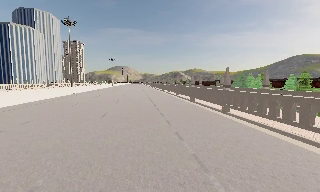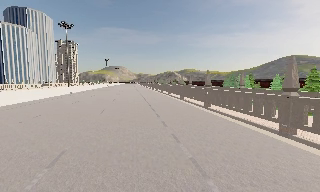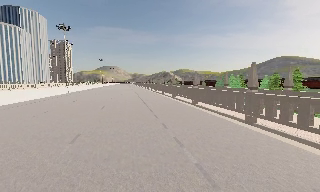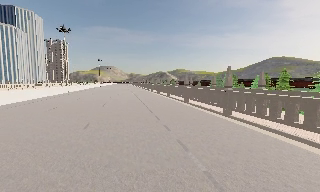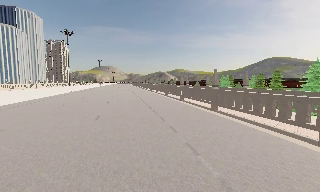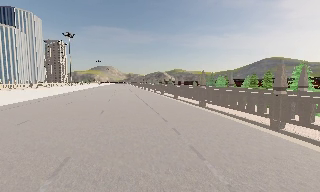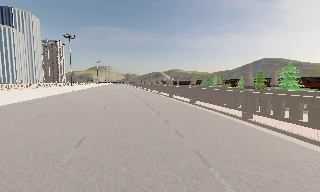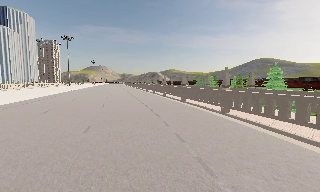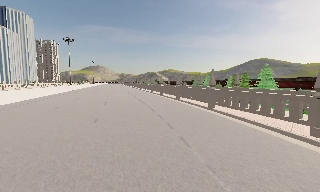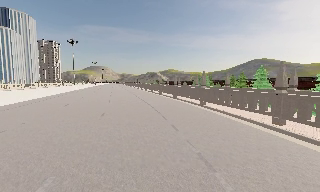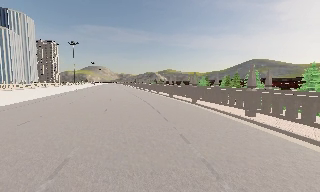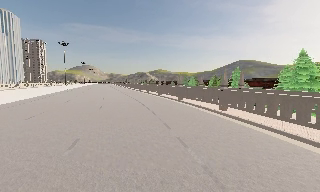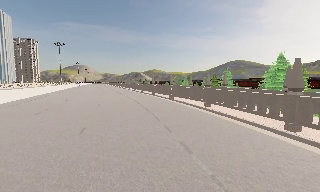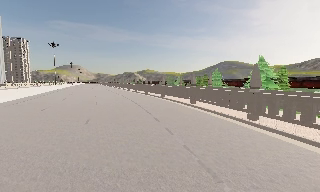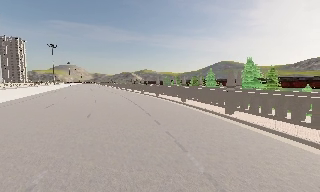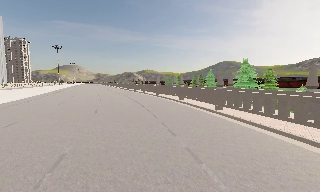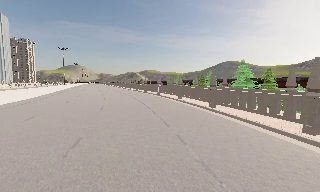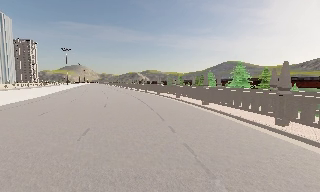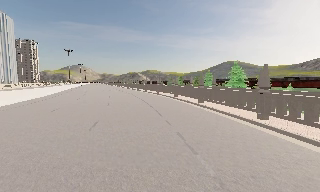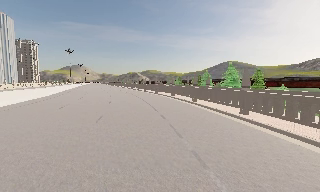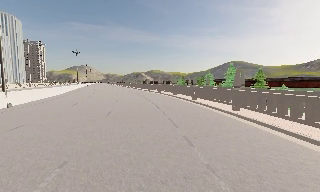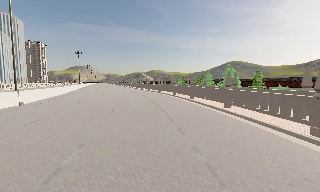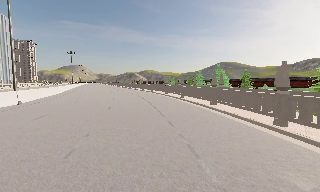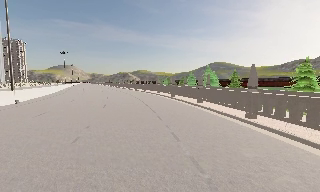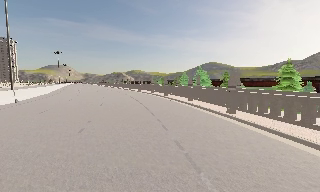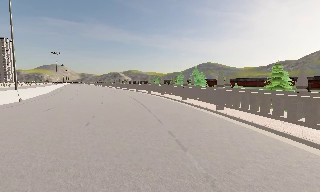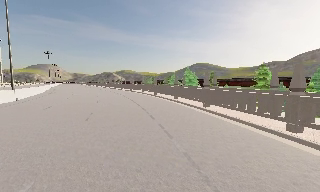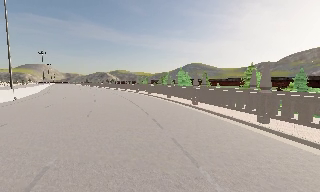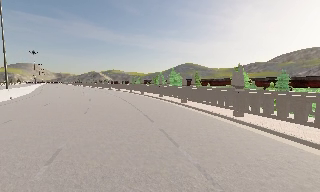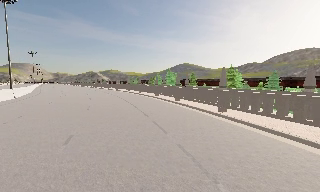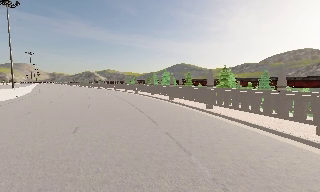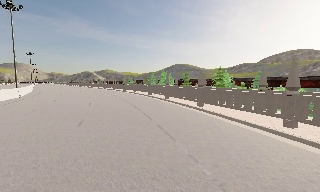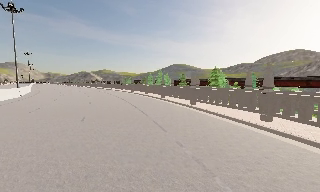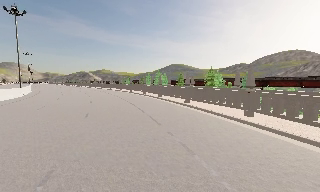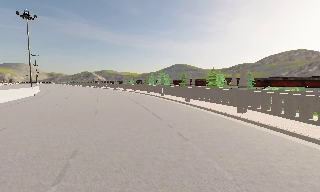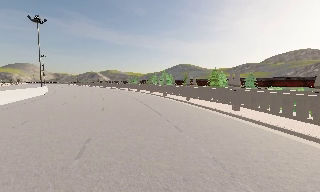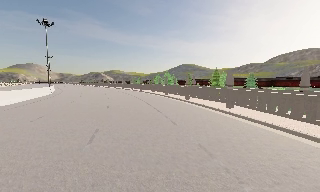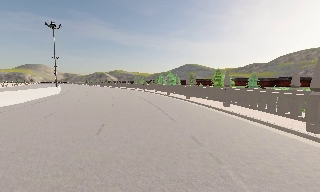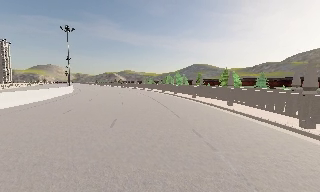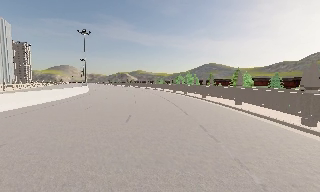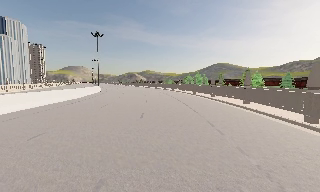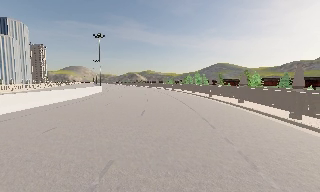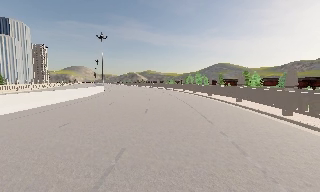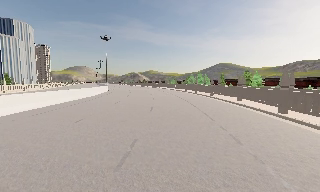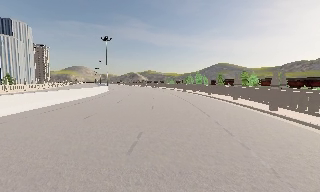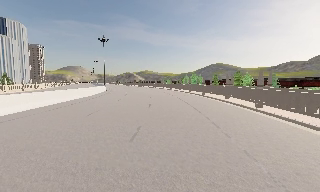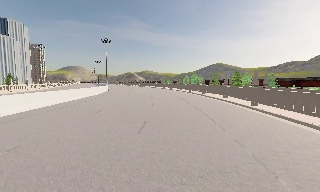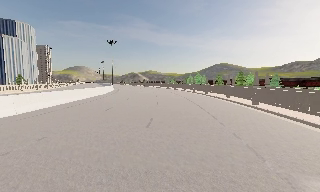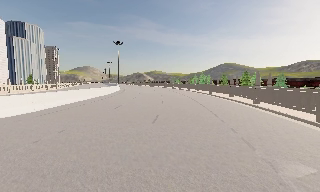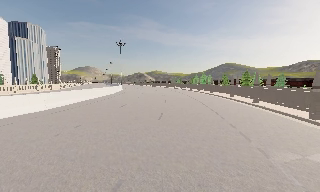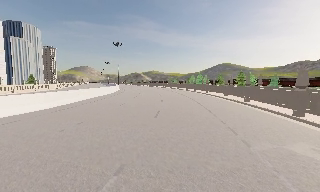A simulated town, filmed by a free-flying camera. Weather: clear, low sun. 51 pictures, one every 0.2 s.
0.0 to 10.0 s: The scene slides to the left, as the camera pans about 15 degrees to its right. It travels backward, about 60 m, so what stands in front gets smaller. It loses speed.
The film runs backward here.
